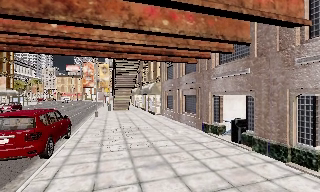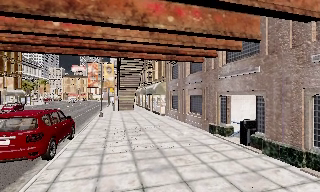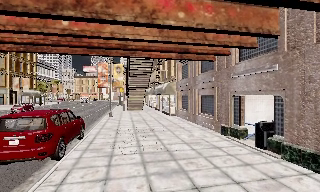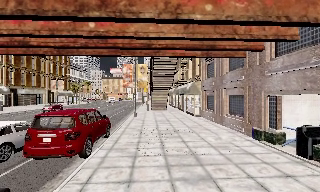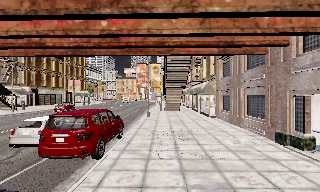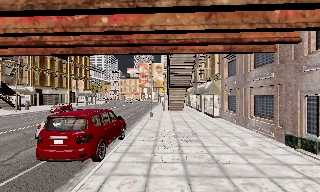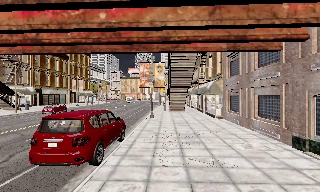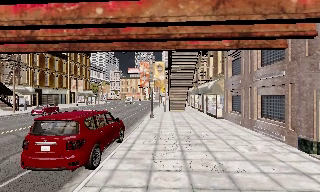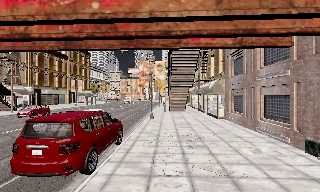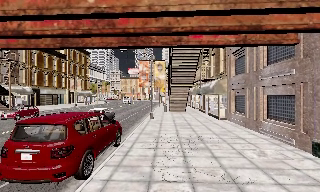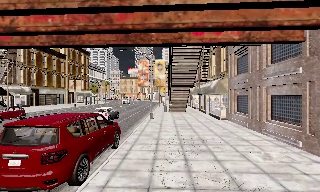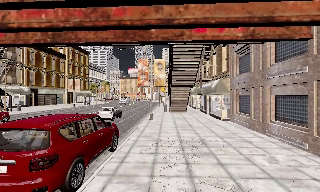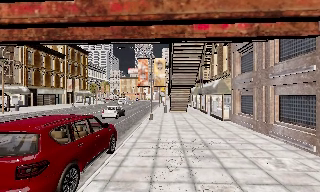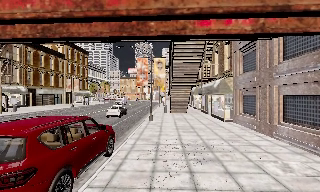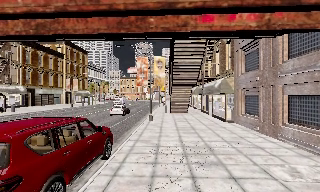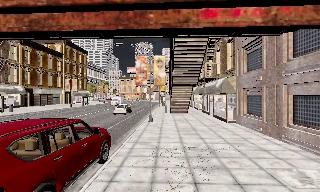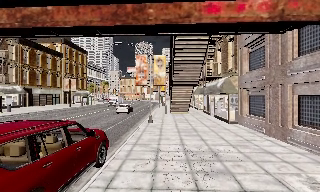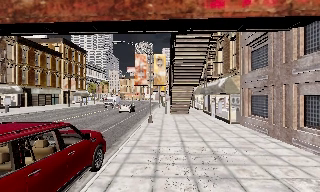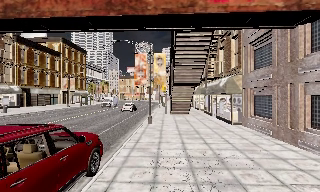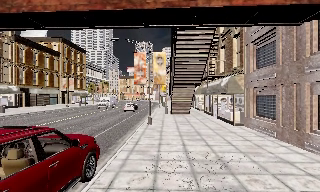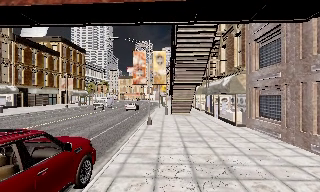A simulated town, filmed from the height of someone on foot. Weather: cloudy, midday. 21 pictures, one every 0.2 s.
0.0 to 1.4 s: The camera pans to its left, which is counterclockwise from overhead, by about 20 degrees. It travels forward, about 2 m, so what stands in front looms larger.
1.4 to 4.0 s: The camera travels forward, about 4.5 m, so what stands in front looms larger.
The film runs forward here.
